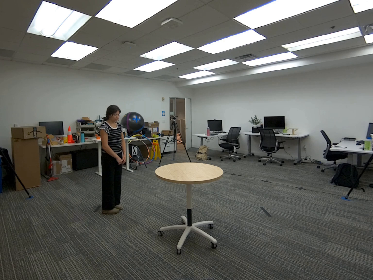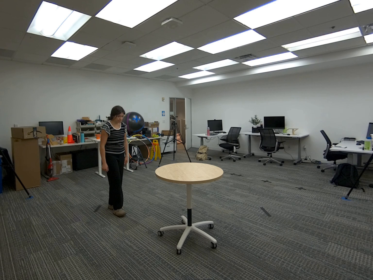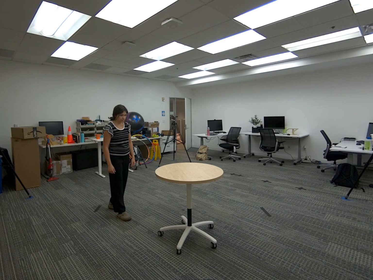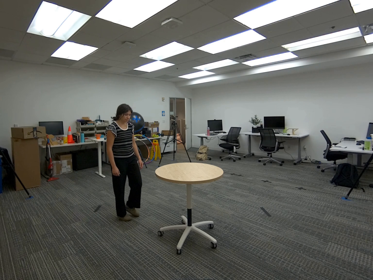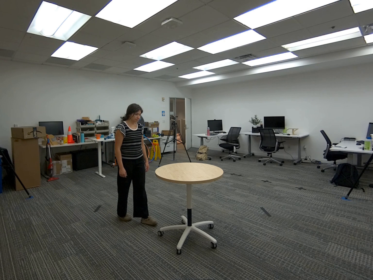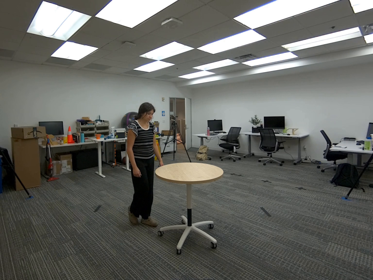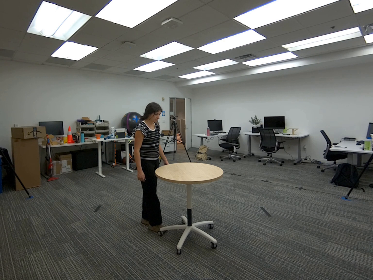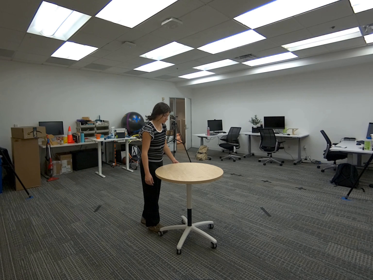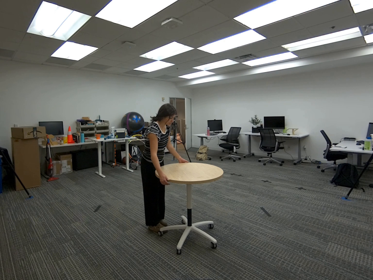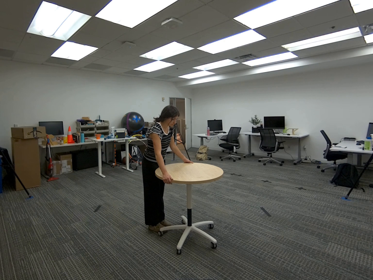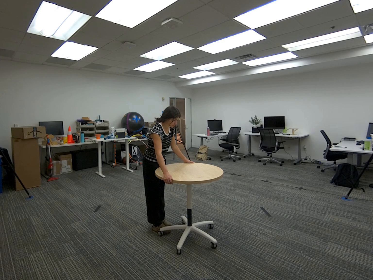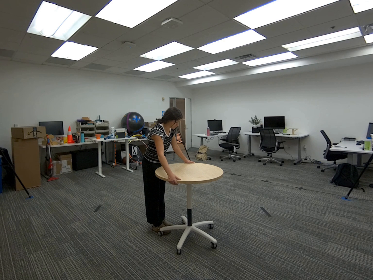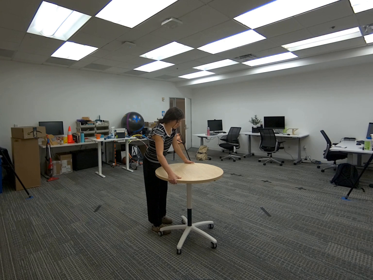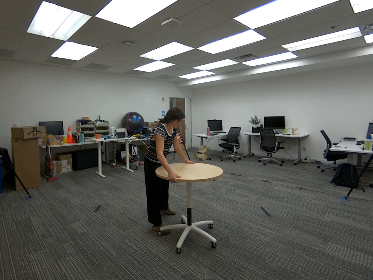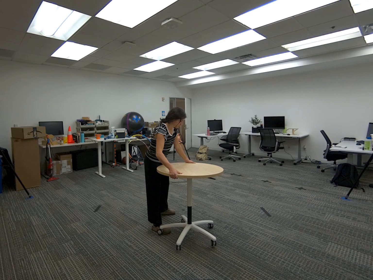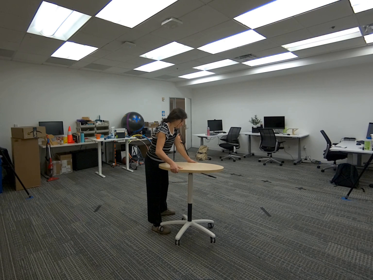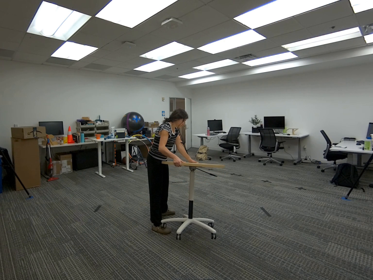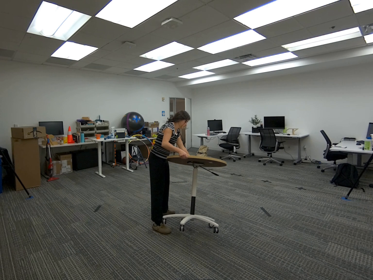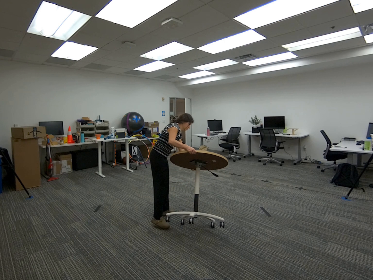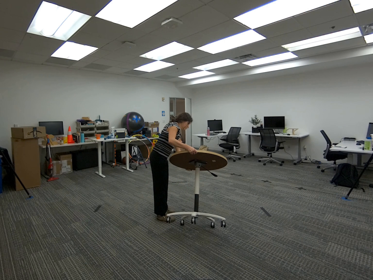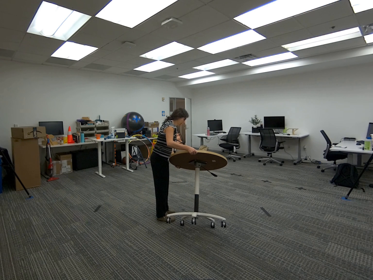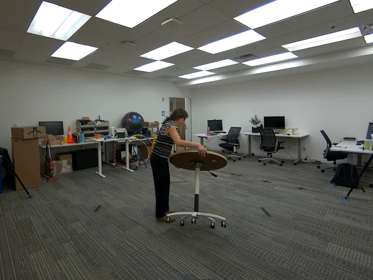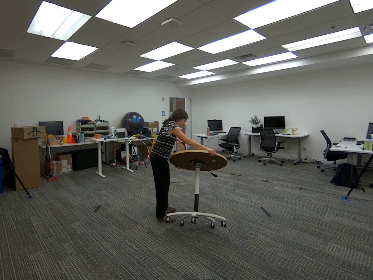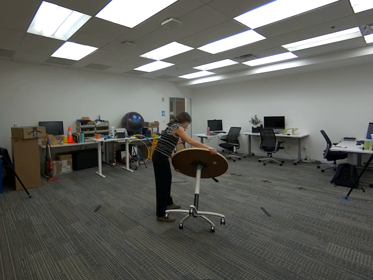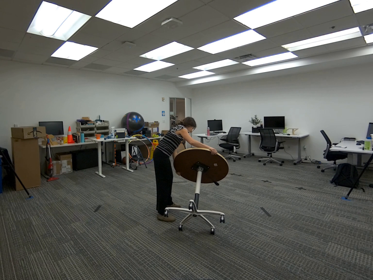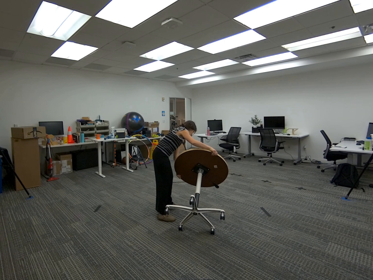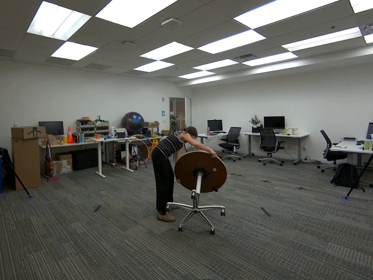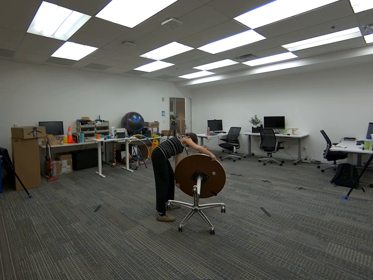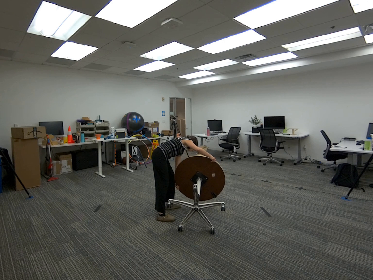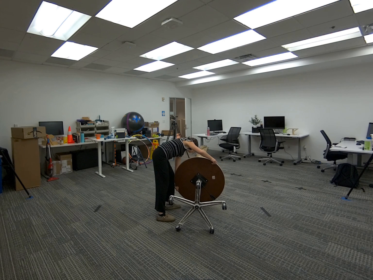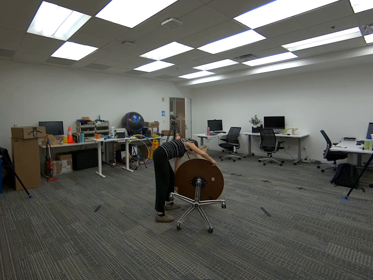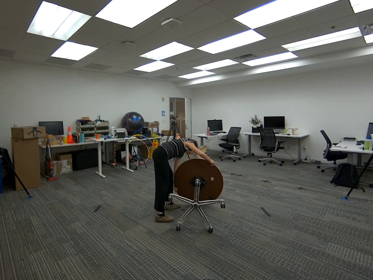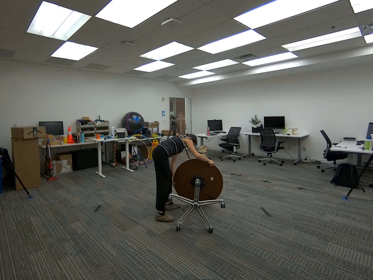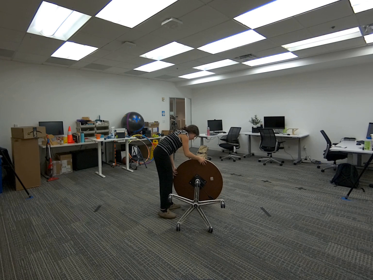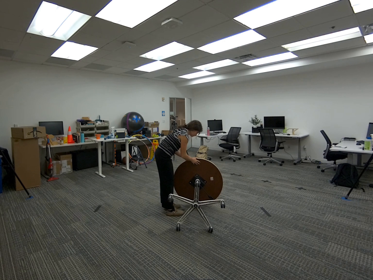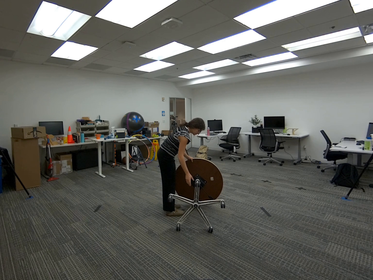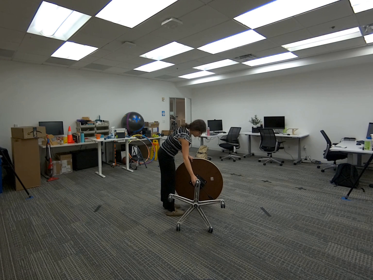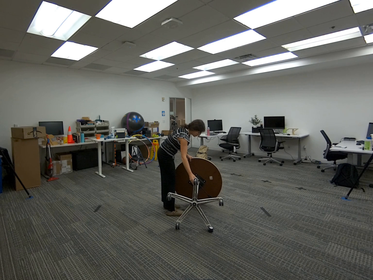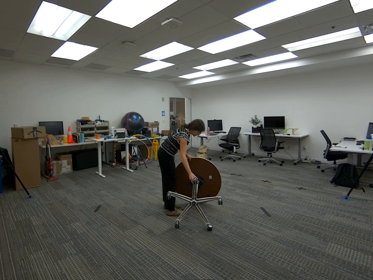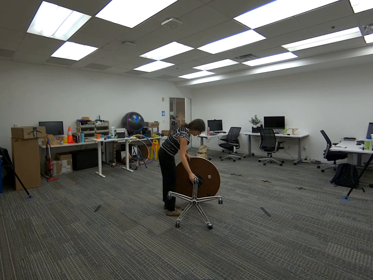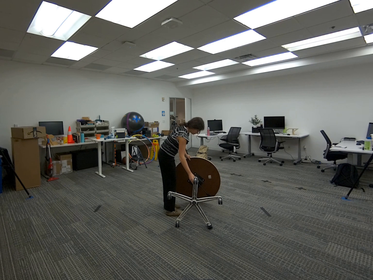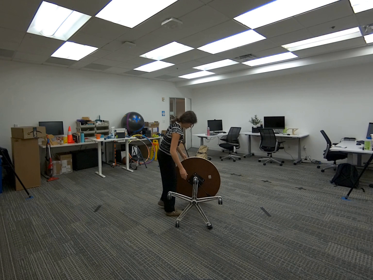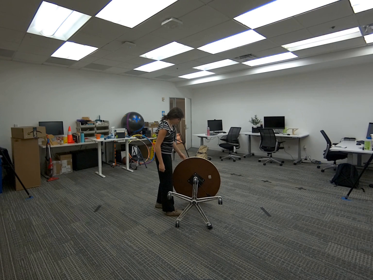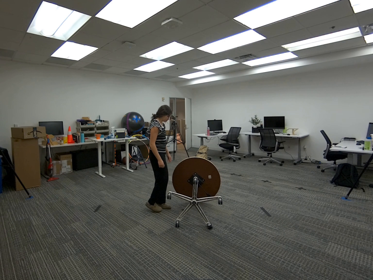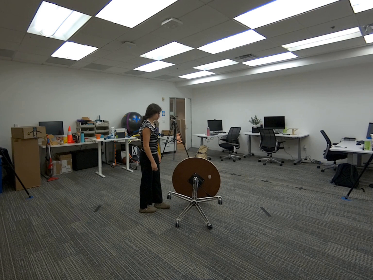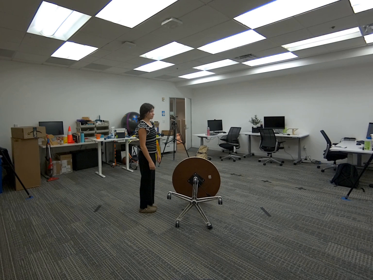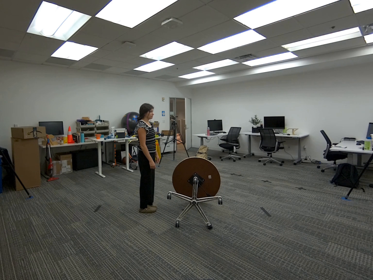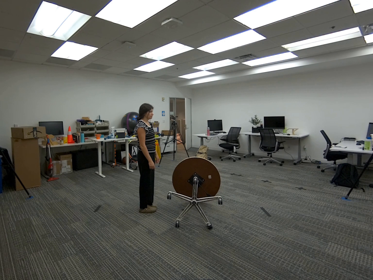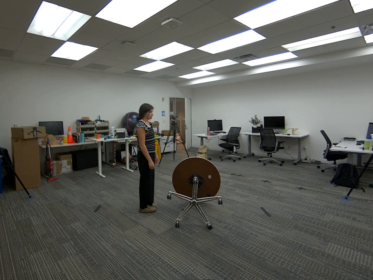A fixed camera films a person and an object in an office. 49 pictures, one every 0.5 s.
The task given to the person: Walk to the round table, grasp the top of the table, and carefully lower it onto its side.
